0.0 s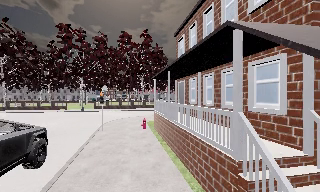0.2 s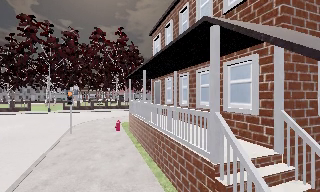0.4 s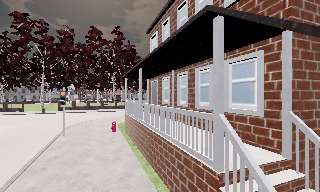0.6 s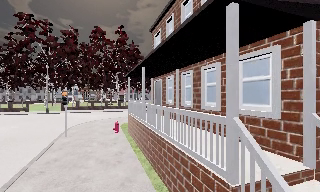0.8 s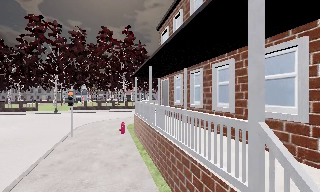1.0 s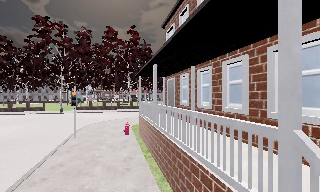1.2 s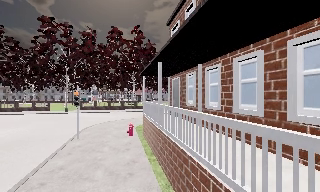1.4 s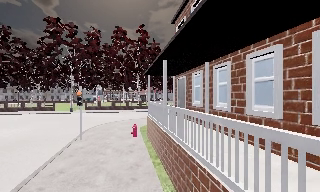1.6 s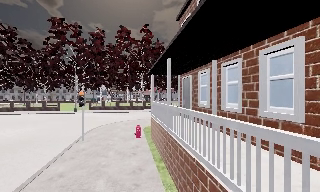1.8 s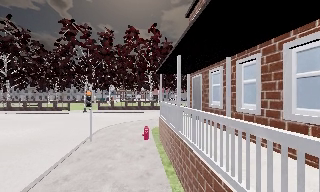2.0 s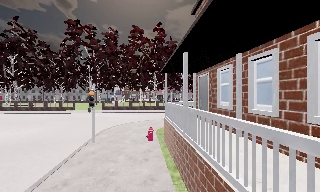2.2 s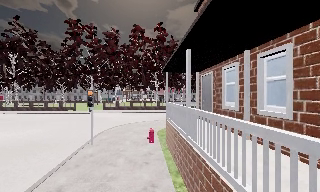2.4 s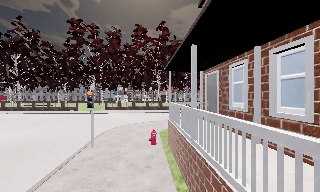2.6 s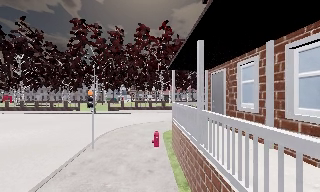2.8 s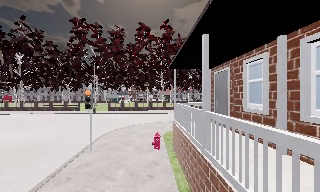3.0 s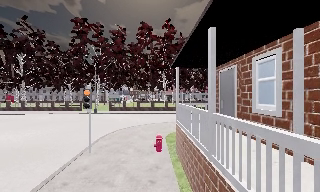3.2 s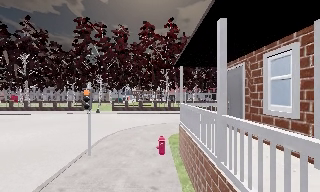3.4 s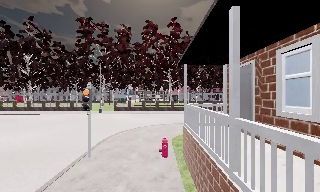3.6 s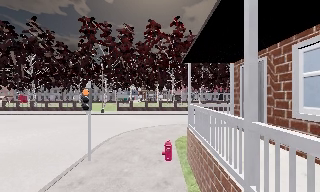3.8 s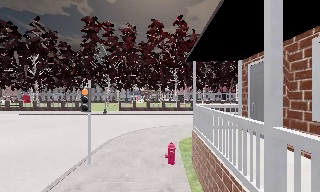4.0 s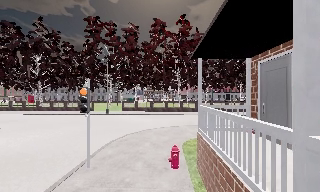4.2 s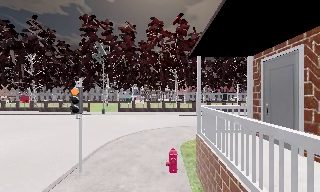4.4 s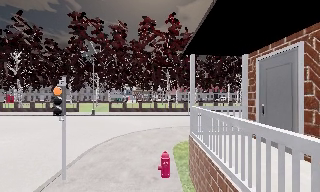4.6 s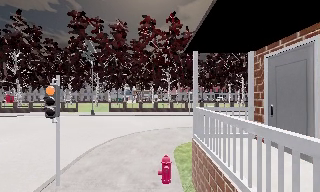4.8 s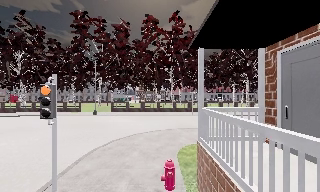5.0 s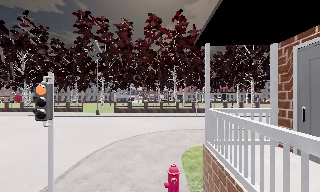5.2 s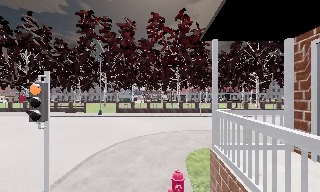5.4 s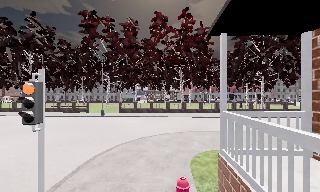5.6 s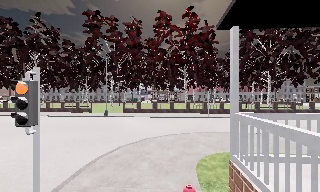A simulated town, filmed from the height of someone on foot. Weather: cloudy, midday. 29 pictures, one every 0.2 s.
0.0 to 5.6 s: The scene slides to the right, as the camera pans about 15 degrees to its left. It travels forward, about 9 m, so what stands in front looms larger.
The film runs forward here.
